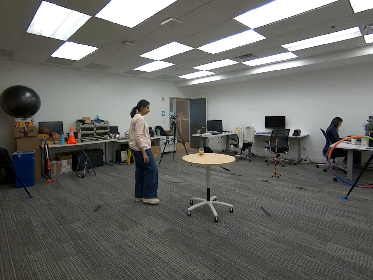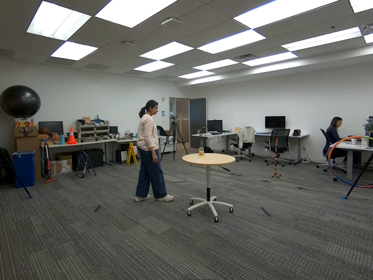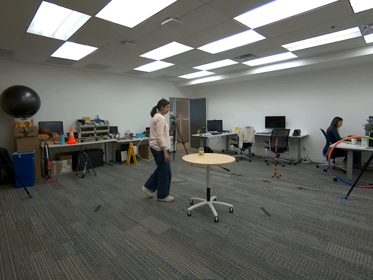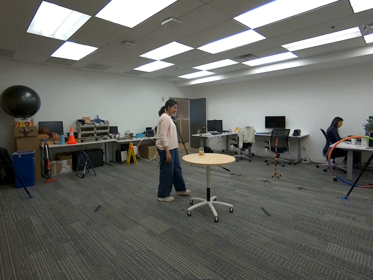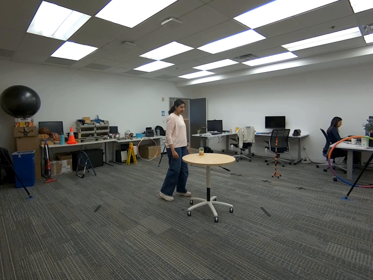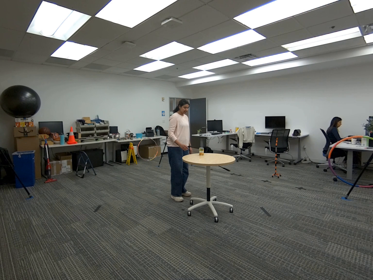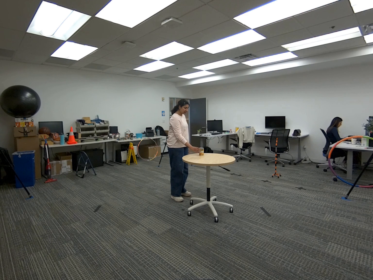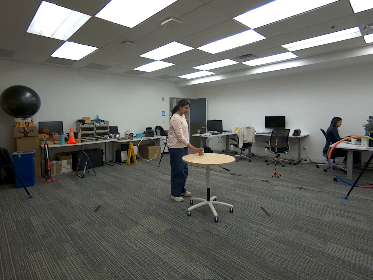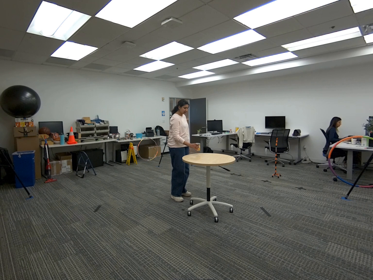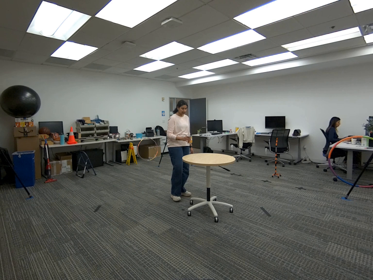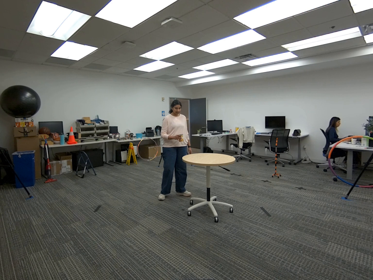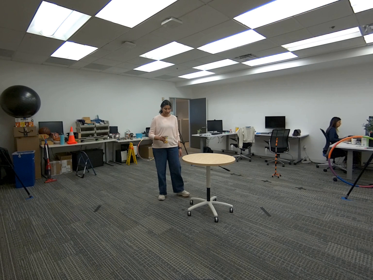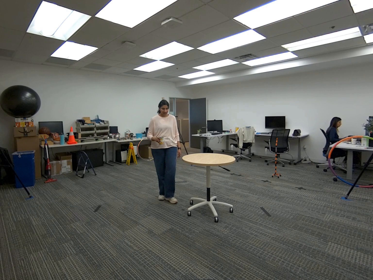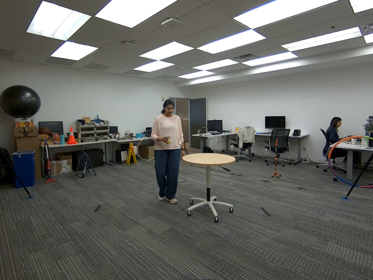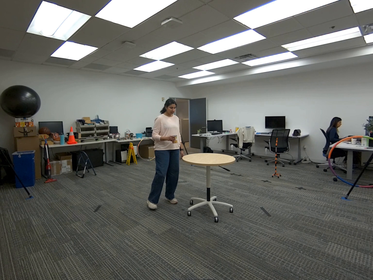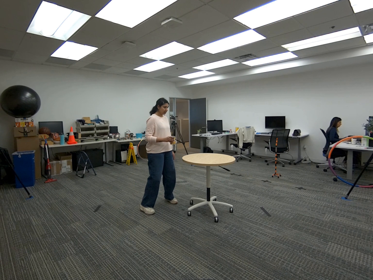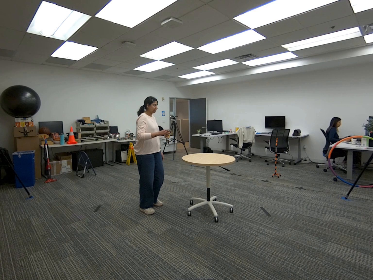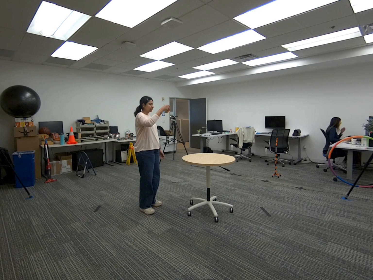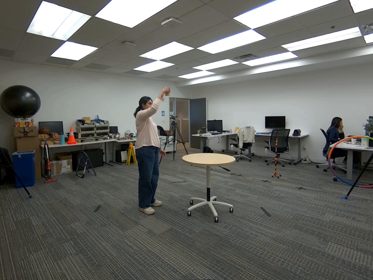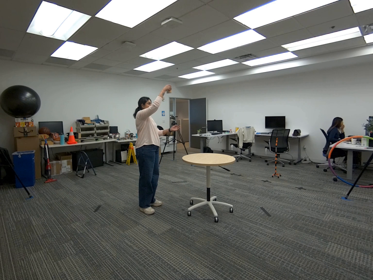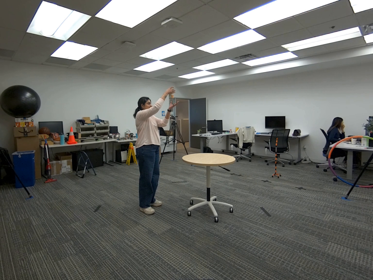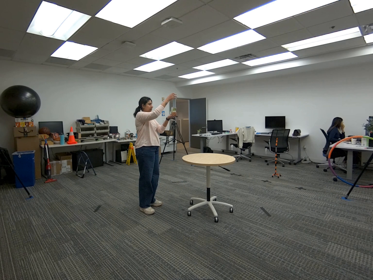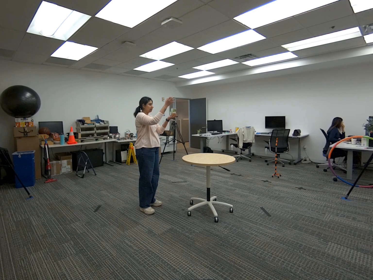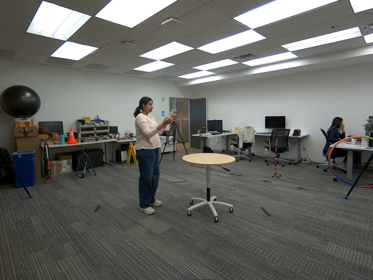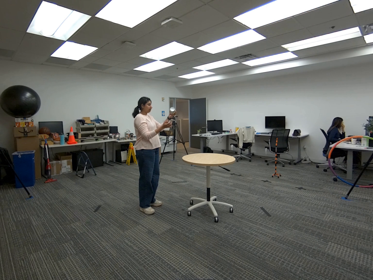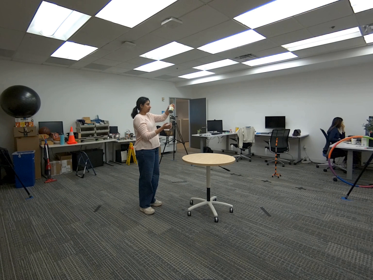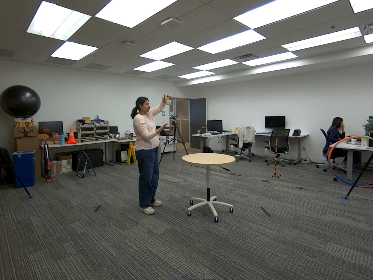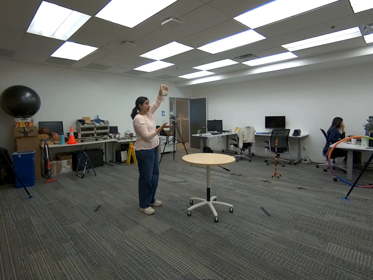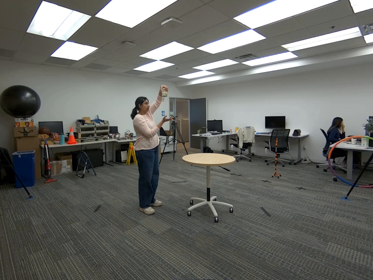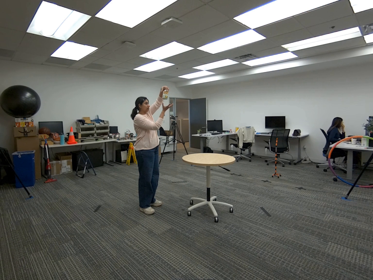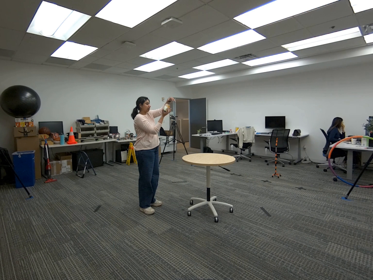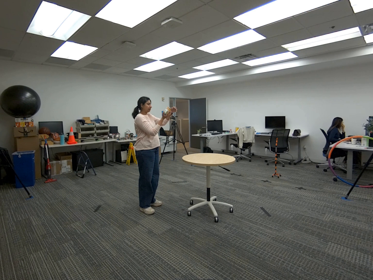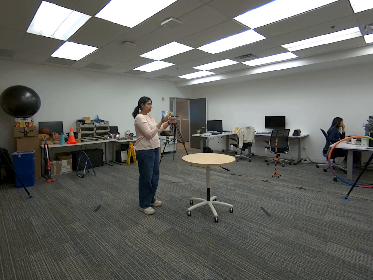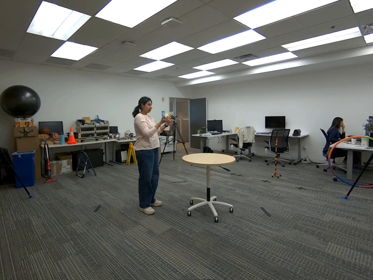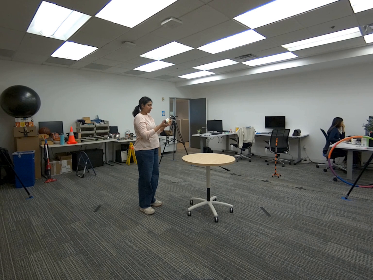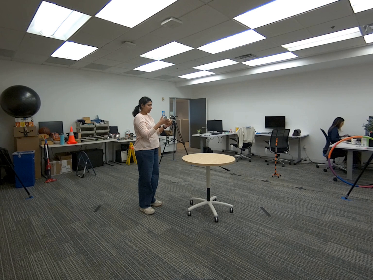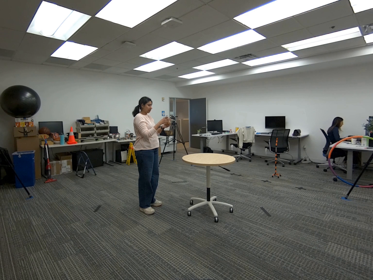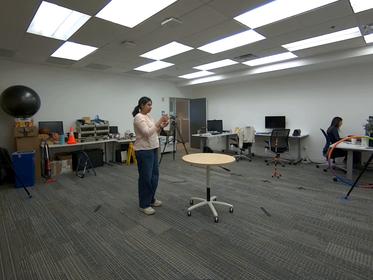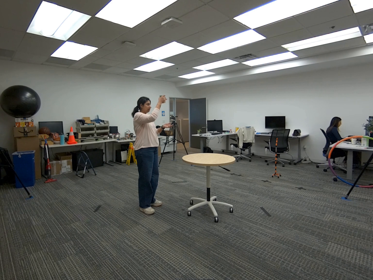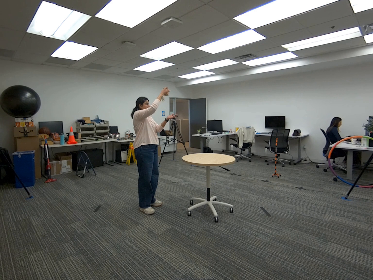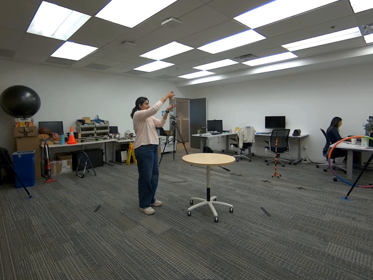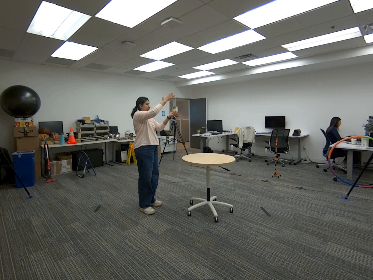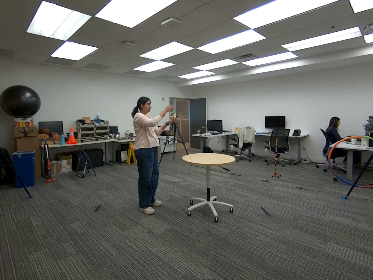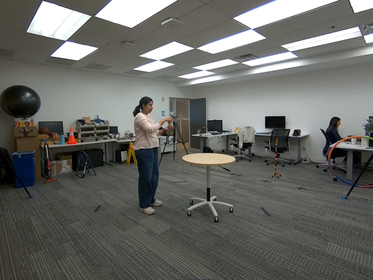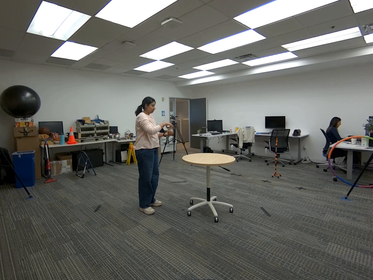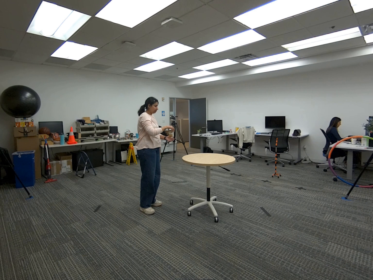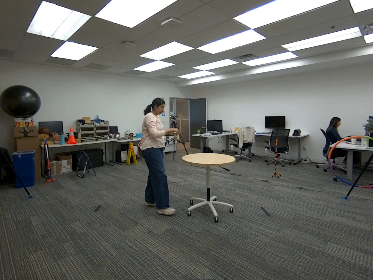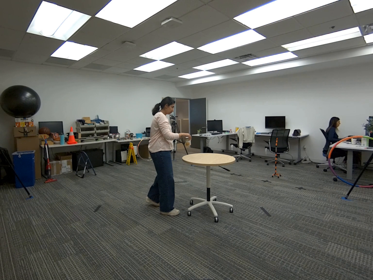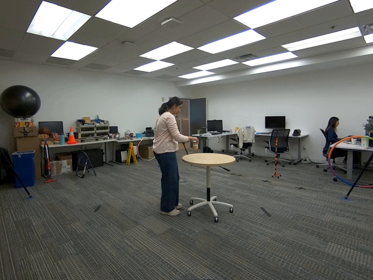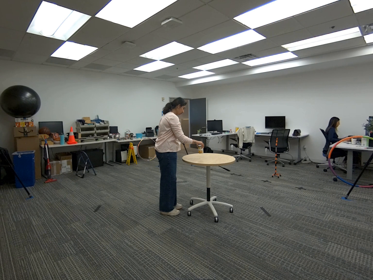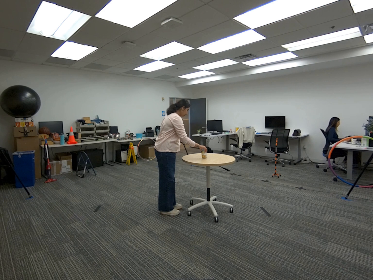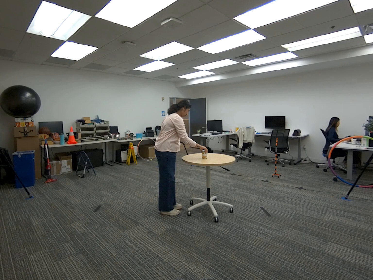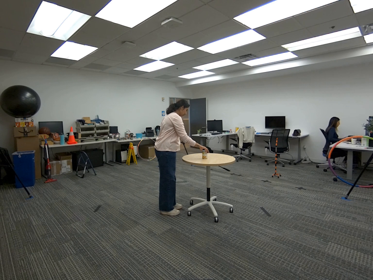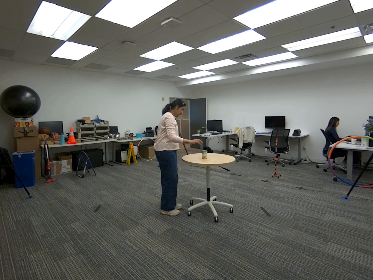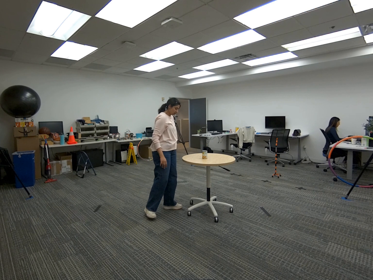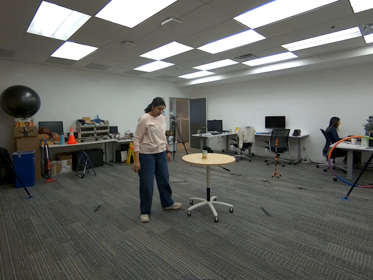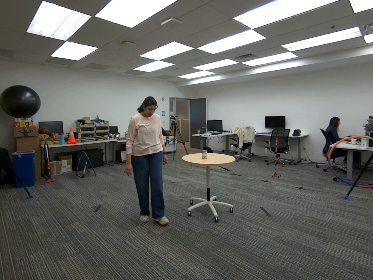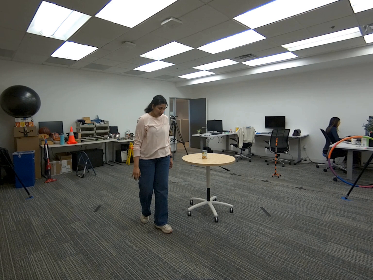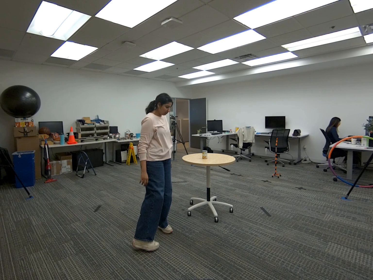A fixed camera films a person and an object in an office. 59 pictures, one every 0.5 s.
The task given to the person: Walk over to the corn can sitting on the round table. Pick up the corn can using your right hand and lift it slightly above you then drop the can onto your left hand. Proceed to then switch hands and drop the can from the left hand to the right hand. Place the can on the round table when completed.
